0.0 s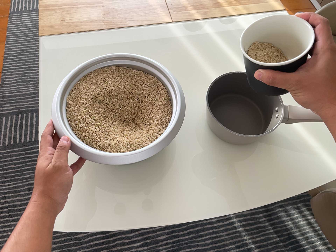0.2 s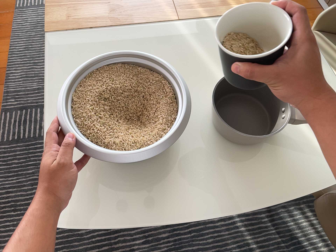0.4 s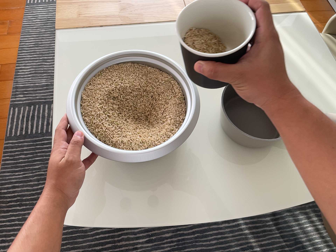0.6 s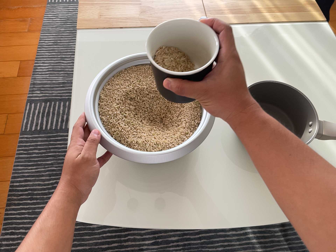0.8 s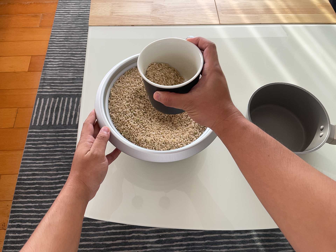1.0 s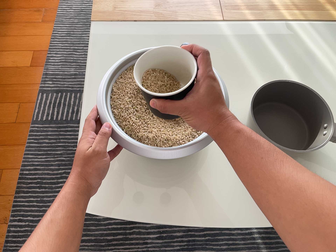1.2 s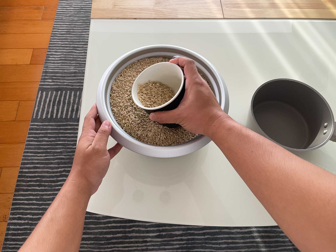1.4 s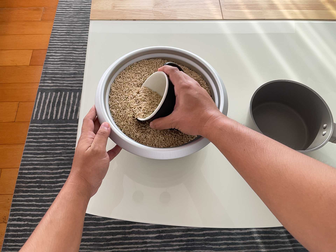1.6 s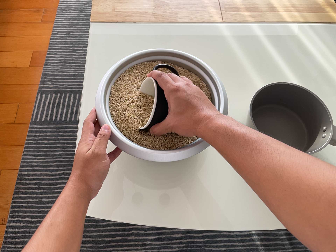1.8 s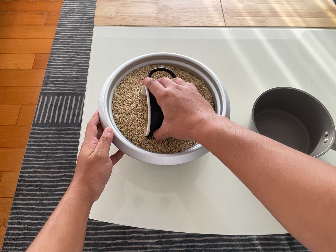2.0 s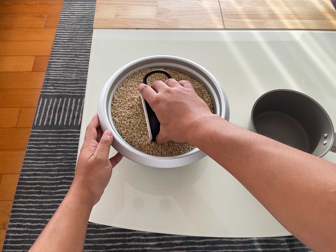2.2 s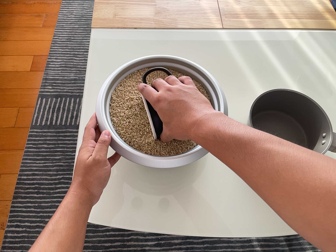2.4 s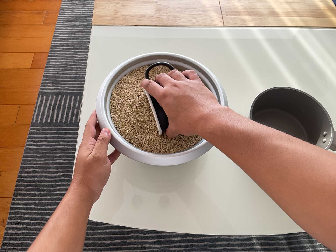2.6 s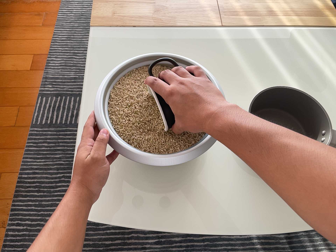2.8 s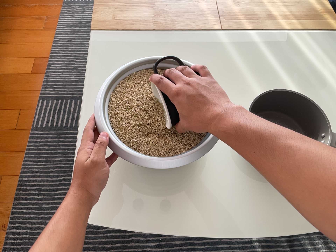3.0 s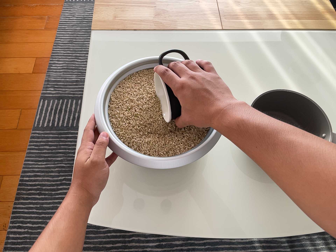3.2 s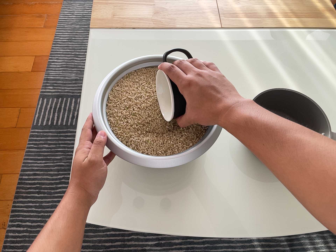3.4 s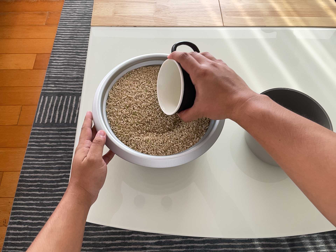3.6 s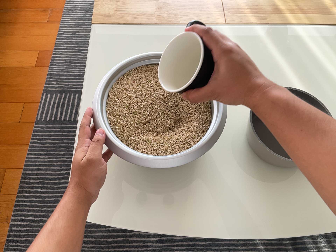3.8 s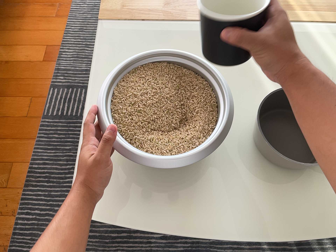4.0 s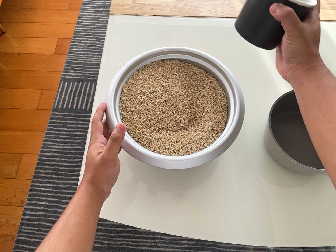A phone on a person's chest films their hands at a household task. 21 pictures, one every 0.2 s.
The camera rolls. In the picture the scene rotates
clockwise.
0.0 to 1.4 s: The camera rolls about its line of sight by about 10 degrees, and the scene rotates clockwise.
1.4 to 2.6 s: The camera keeps its place and its aim.
2.6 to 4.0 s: The camera shifts only a little, or ends up much as it began.
The film runs backward here.
